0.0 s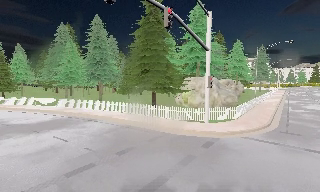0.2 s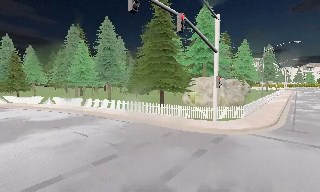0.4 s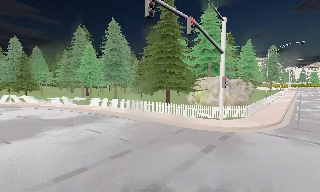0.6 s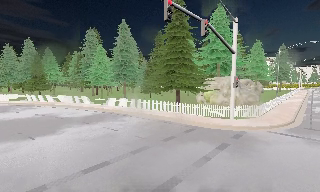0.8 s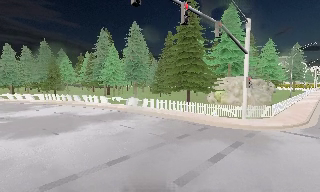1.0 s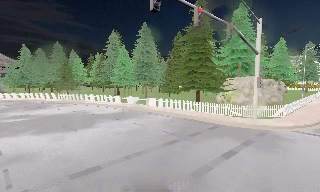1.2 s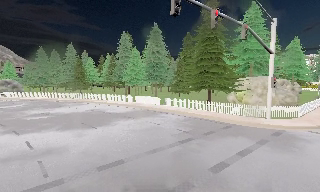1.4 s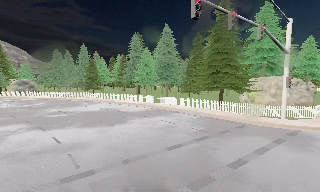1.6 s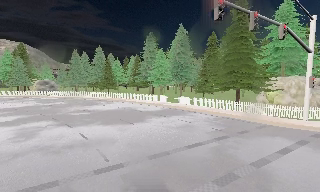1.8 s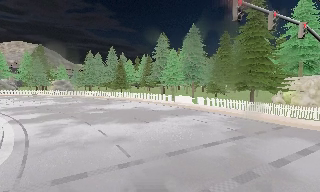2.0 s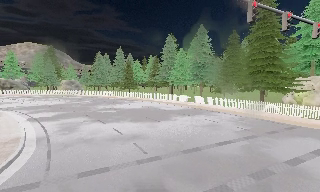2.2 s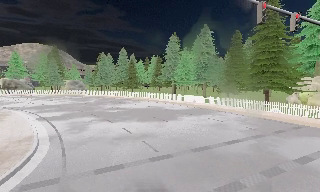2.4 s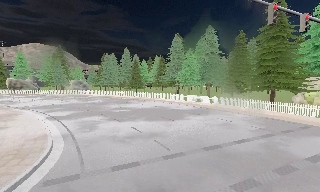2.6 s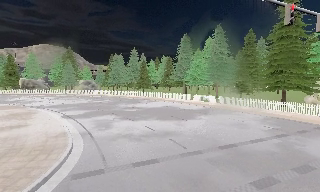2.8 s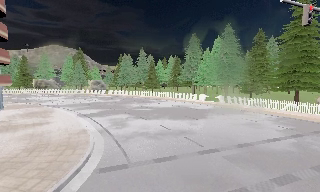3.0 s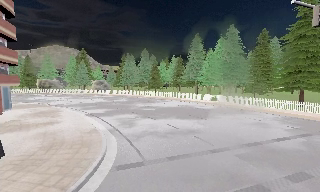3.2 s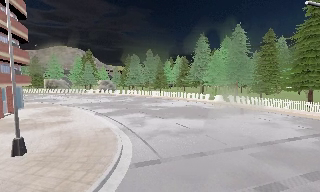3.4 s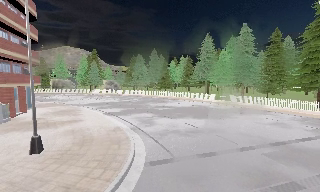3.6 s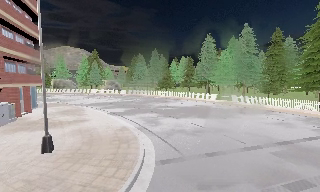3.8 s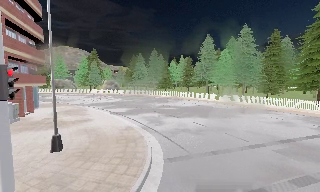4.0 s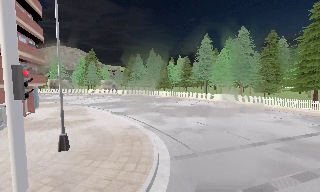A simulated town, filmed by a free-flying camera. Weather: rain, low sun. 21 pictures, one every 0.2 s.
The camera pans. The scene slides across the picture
to the right.
The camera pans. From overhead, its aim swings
counterclockwise.
0.0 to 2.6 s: The scene slides to the right, as the camera pans about 30 degrees to its left. It travels to its left and backward, about 7 m, so close, fixed things drift to the right.
2.6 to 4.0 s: The camera travels to its left, about 3.5 m, so close, fixed things drift to the right.
The film runs forward here.
